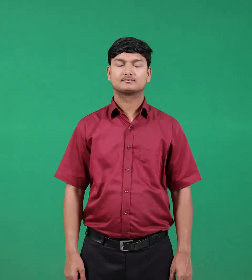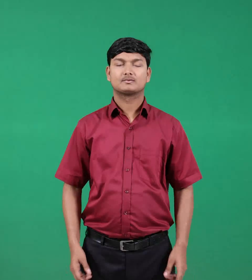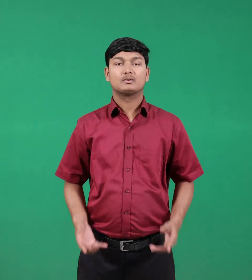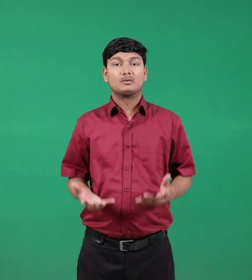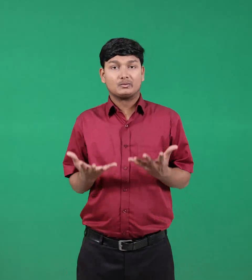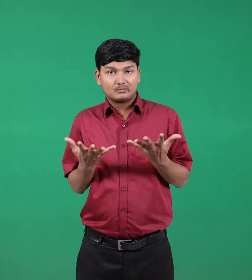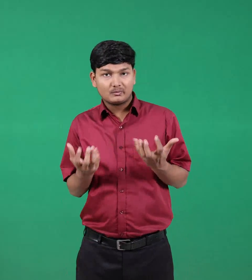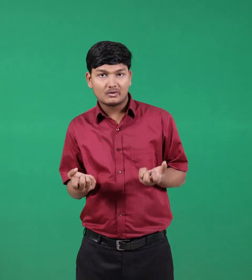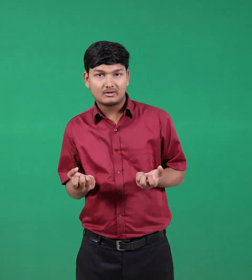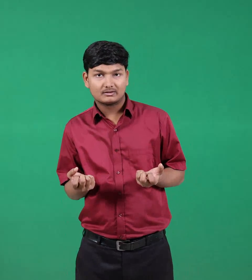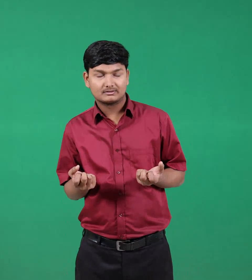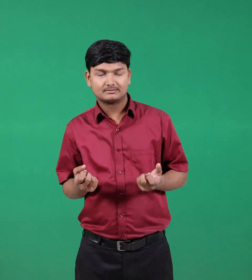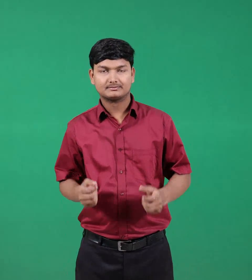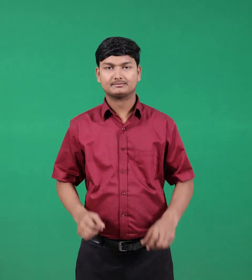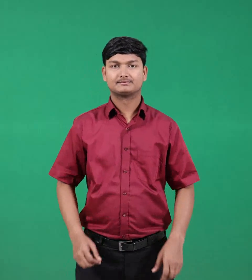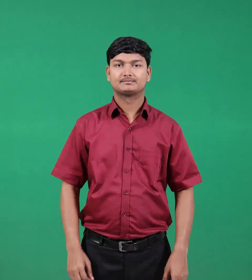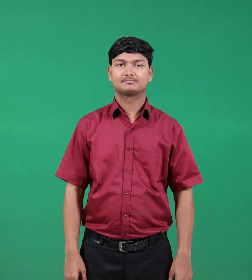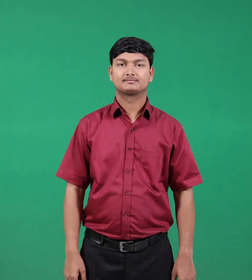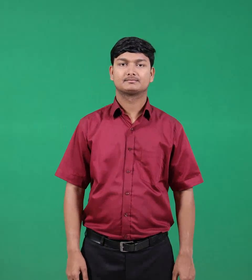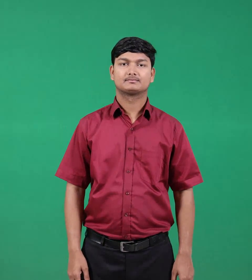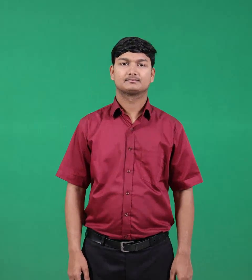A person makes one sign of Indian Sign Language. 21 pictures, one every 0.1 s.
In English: want
